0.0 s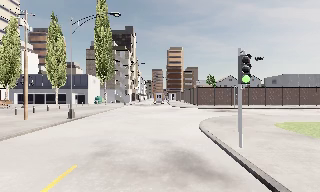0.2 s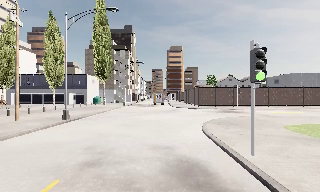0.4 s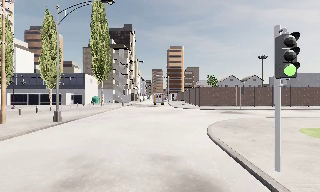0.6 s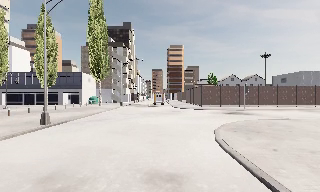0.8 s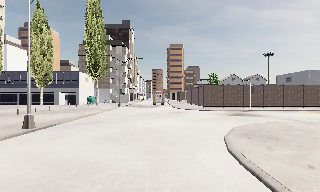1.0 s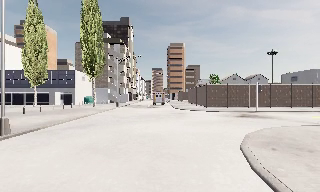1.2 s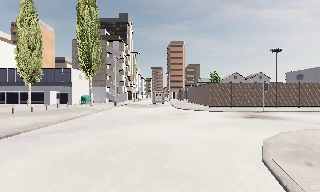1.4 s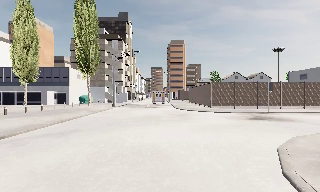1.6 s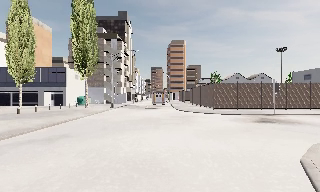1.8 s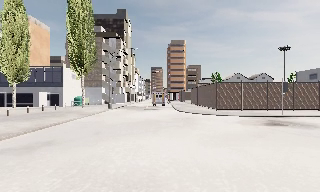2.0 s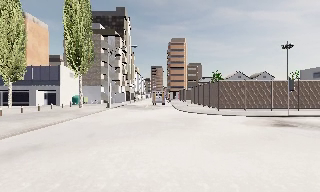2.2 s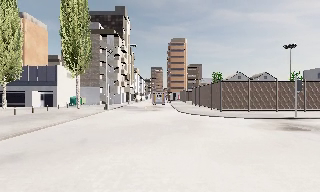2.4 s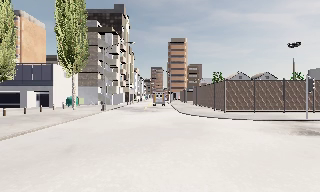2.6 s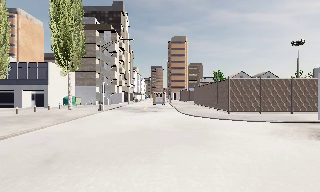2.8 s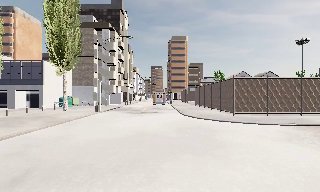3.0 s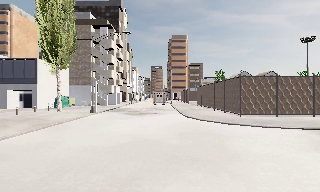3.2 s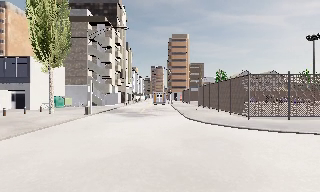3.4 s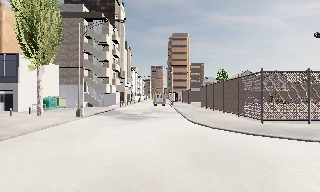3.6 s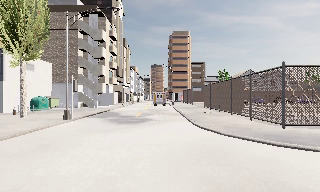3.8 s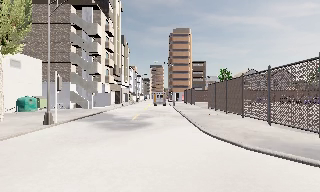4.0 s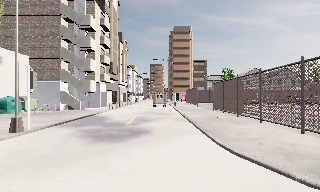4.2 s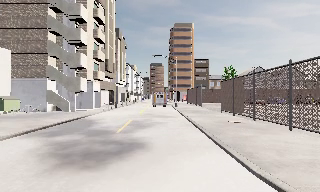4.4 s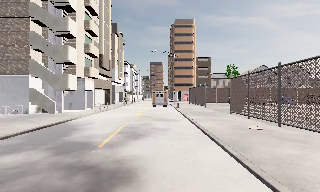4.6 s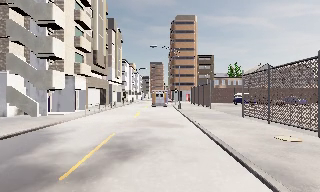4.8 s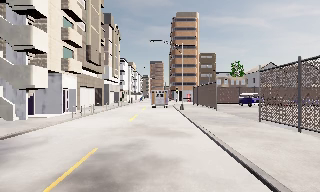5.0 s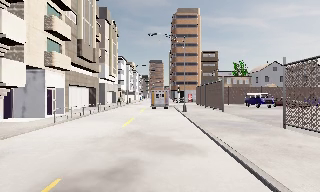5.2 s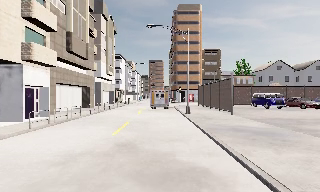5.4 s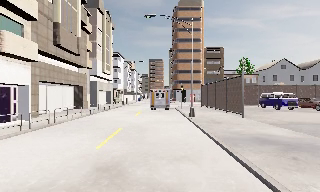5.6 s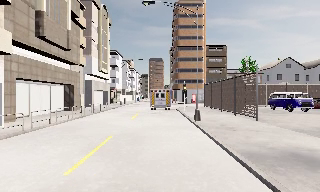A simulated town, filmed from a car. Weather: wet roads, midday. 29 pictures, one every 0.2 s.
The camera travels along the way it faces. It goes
forward.
0.0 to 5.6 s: The camera travels forward, about 40 m, so what stands in front looms larger. It gains speed.
The film runs forward here.
